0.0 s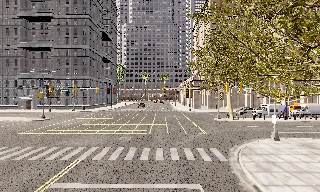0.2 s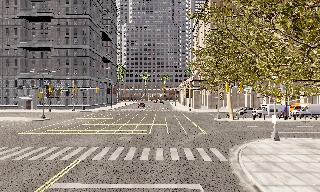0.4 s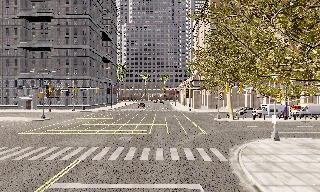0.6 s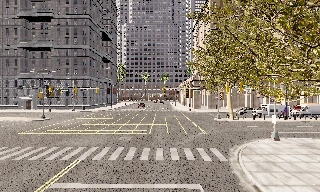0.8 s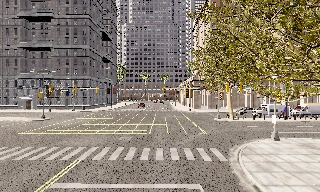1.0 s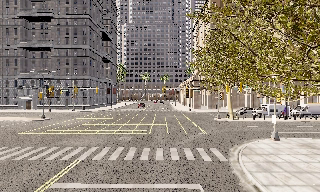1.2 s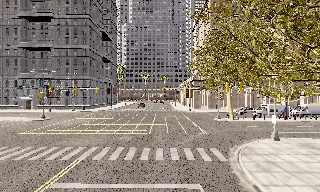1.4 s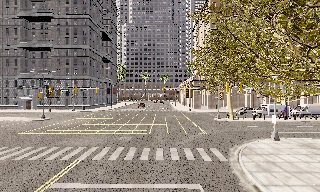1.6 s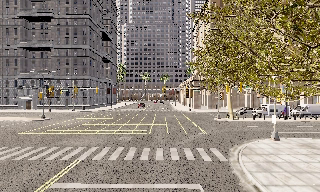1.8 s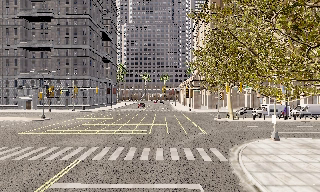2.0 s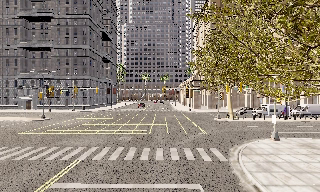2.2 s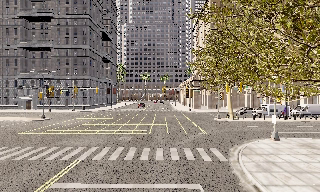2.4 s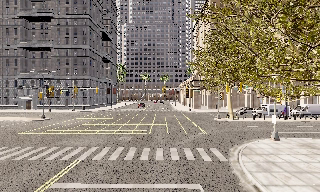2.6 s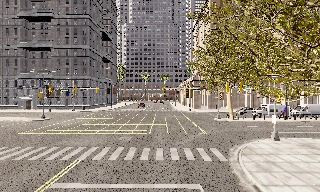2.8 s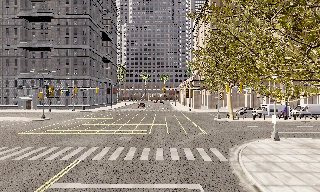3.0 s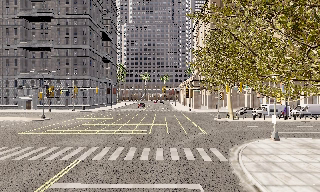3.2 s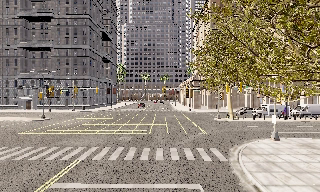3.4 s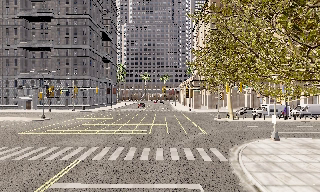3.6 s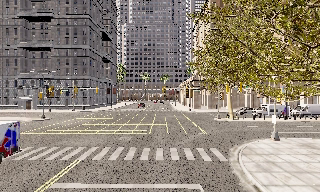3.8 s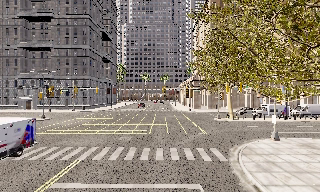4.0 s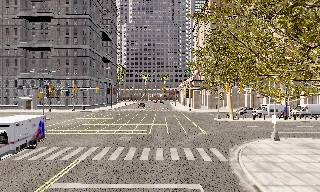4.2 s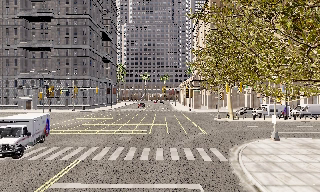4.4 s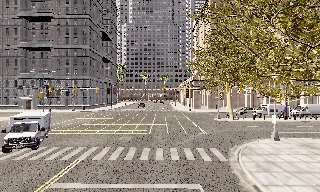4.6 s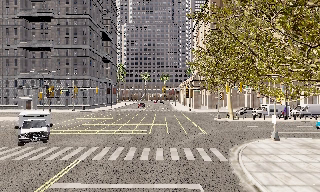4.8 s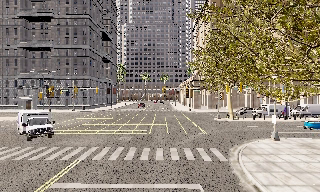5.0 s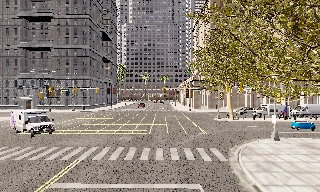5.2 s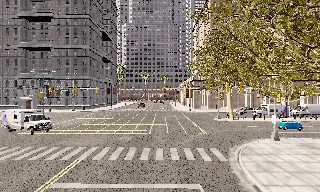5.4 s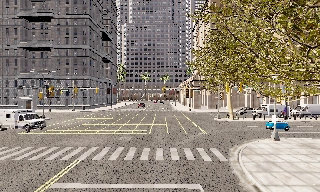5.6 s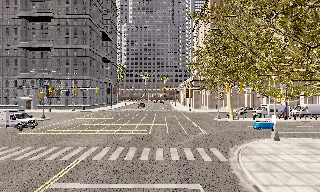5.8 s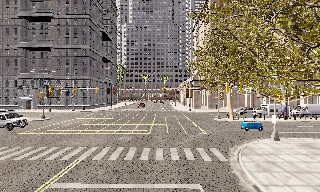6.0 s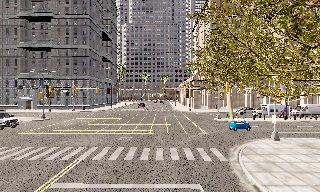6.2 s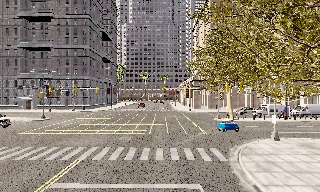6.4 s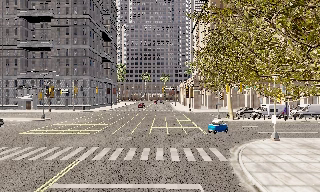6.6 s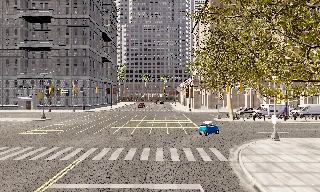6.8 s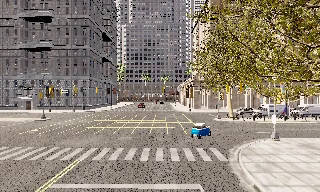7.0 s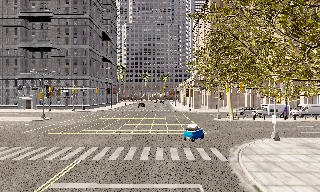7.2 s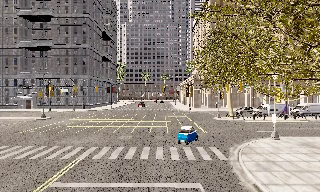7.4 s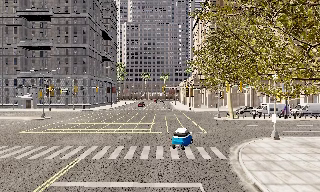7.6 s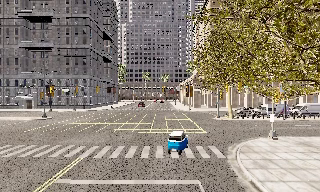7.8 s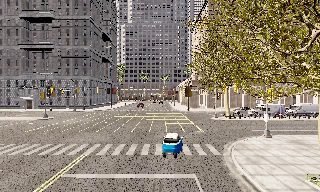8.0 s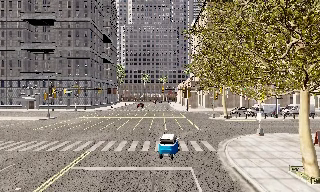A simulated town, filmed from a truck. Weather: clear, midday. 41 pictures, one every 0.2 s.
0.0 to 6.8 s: The camera keeps its place and its aim.
6.8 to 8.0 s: The camera travels backward, about 2 m, so what stands in front gets smaller. It gains speed.
The film runs backward here.
